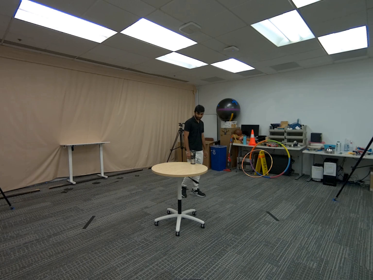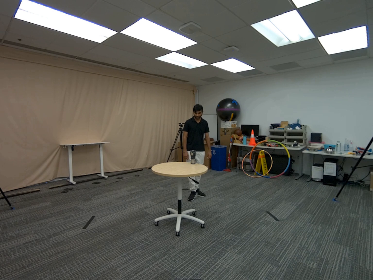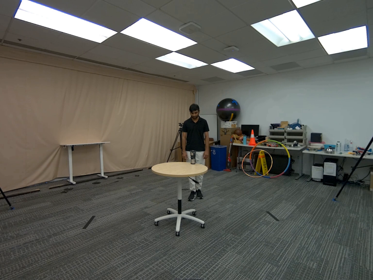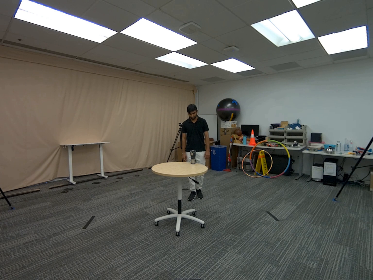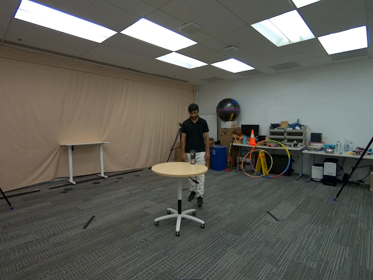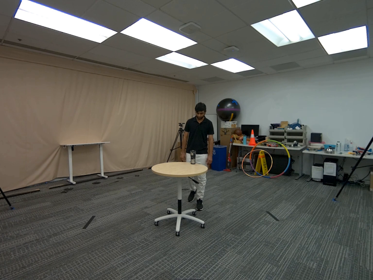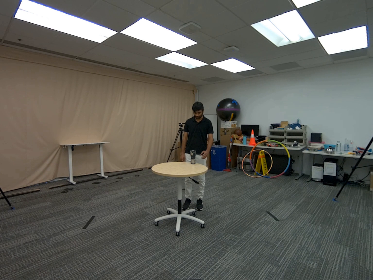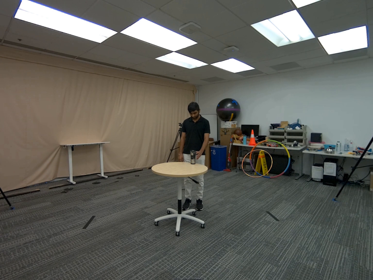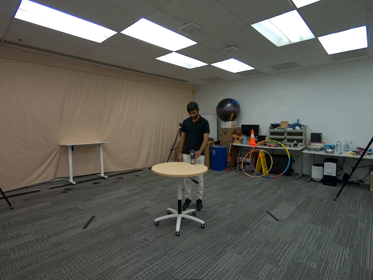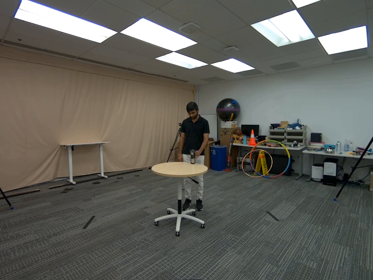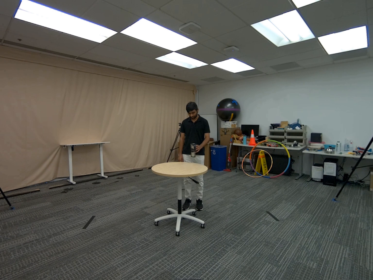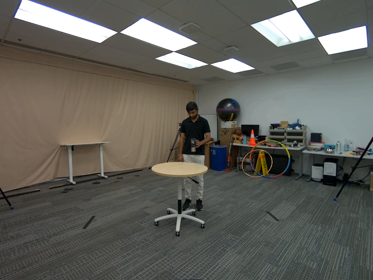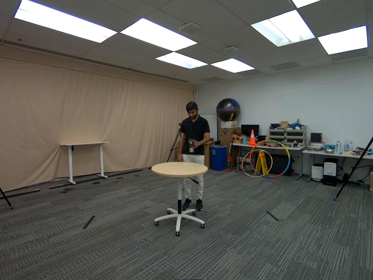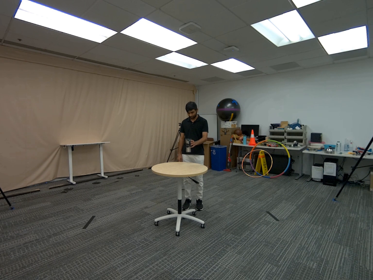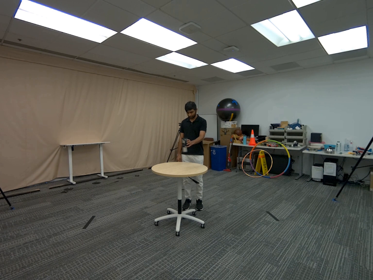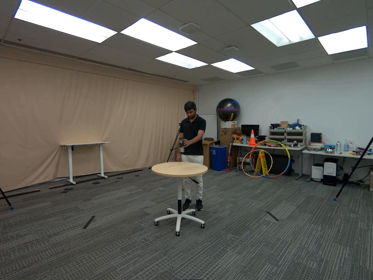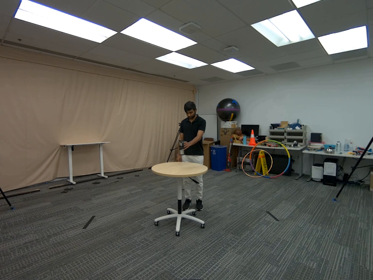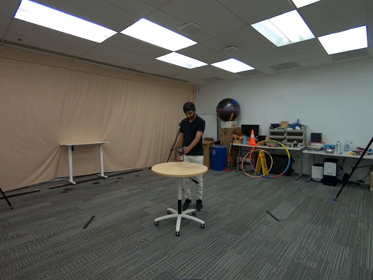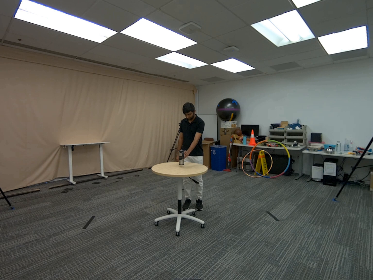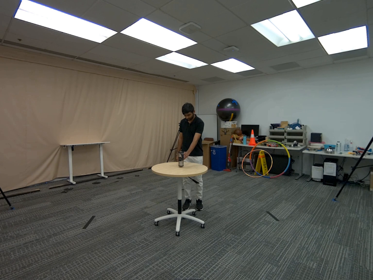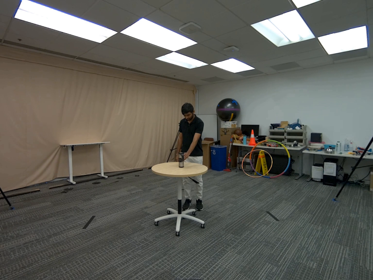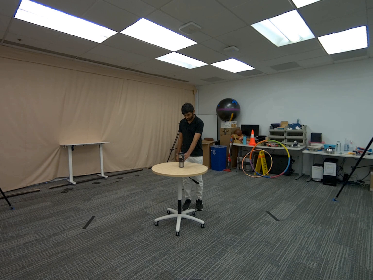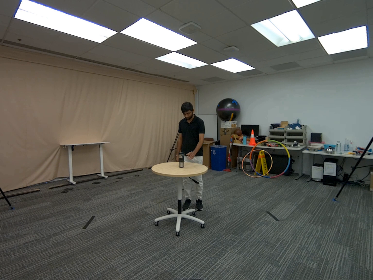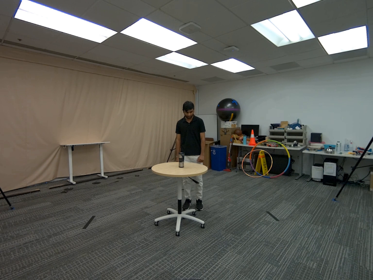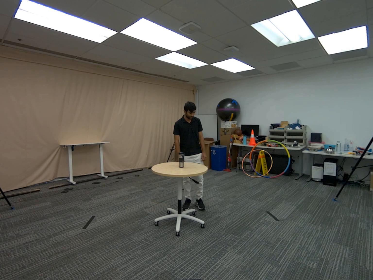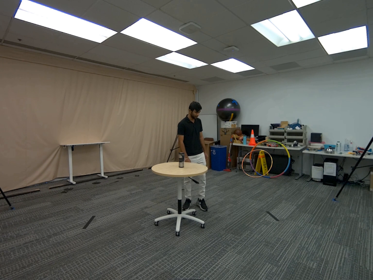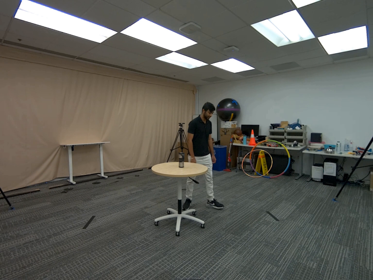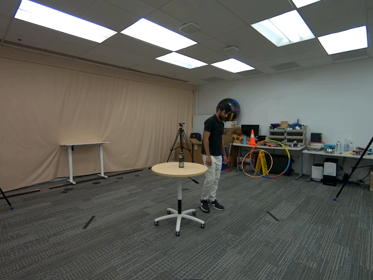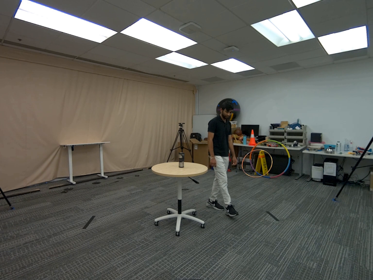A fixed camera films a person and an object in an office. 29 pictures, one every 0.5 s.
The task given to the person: Walk to the coffee mug on the side of the round table, pick up the mug with your right hand and place the mug to the middle of the table.
